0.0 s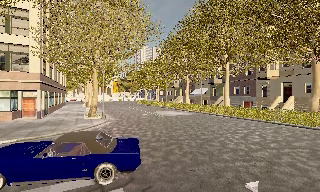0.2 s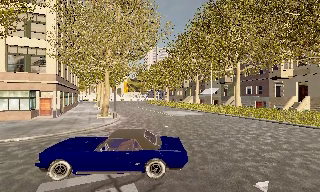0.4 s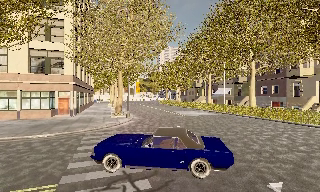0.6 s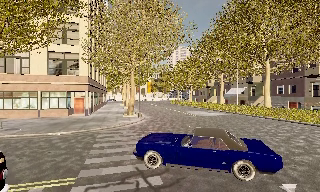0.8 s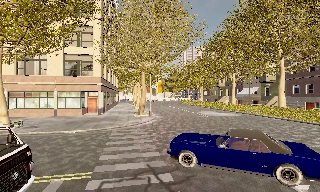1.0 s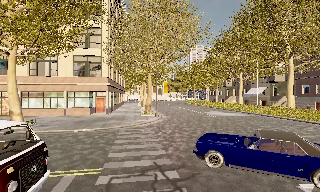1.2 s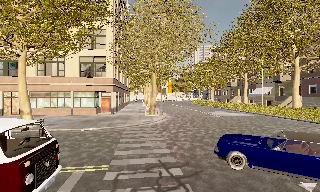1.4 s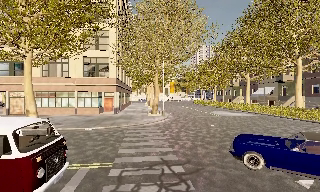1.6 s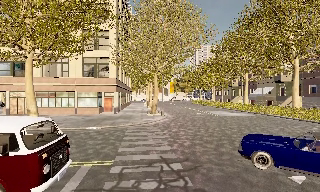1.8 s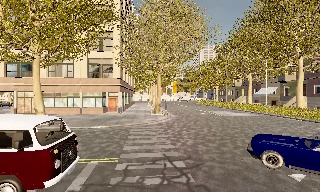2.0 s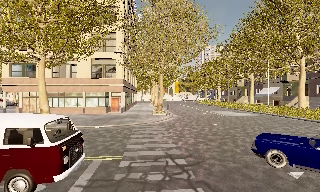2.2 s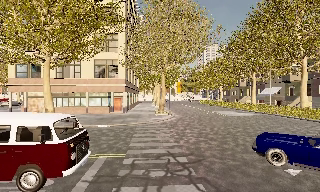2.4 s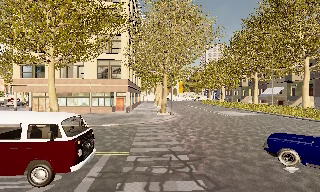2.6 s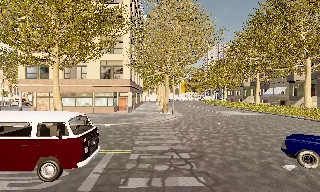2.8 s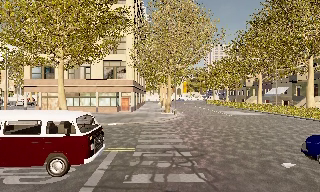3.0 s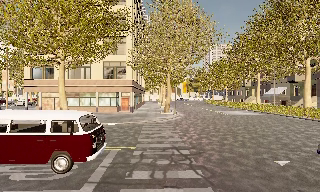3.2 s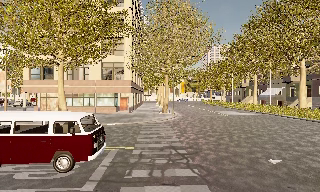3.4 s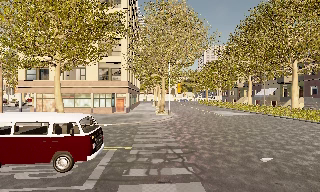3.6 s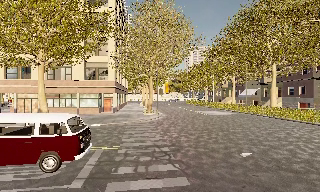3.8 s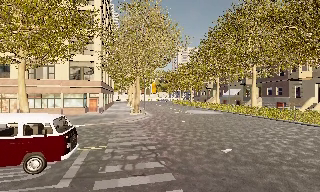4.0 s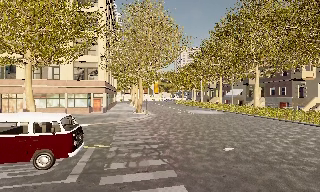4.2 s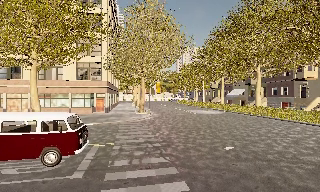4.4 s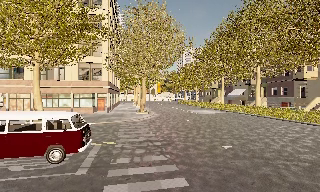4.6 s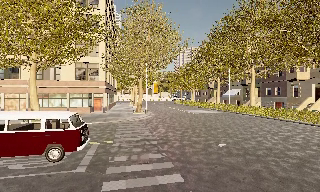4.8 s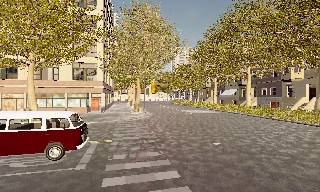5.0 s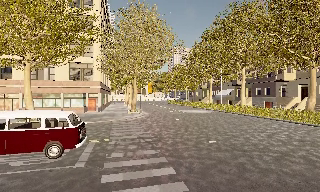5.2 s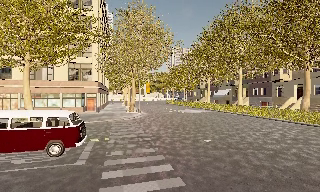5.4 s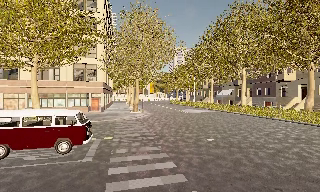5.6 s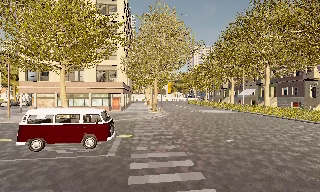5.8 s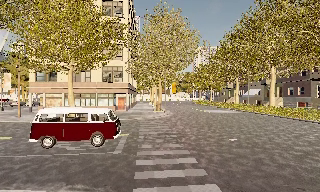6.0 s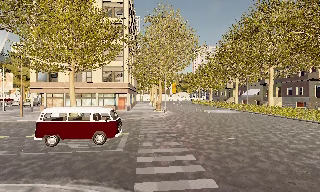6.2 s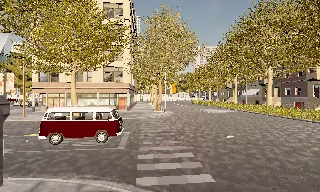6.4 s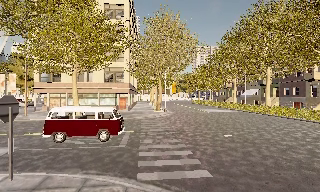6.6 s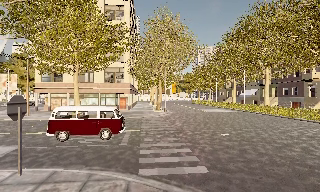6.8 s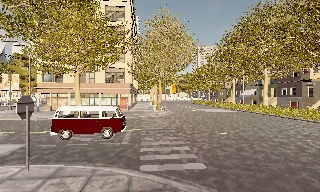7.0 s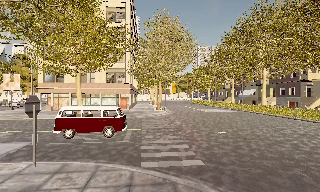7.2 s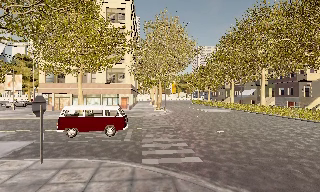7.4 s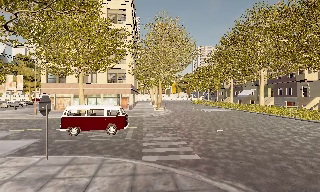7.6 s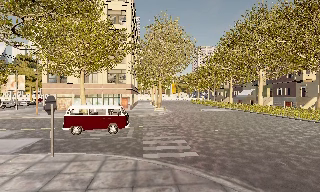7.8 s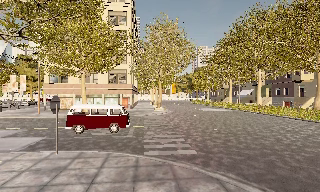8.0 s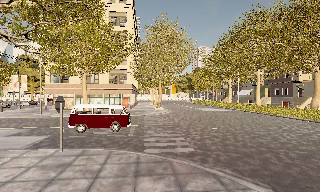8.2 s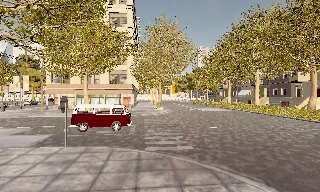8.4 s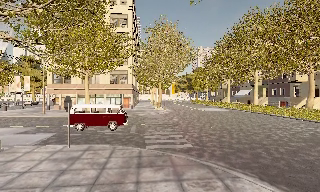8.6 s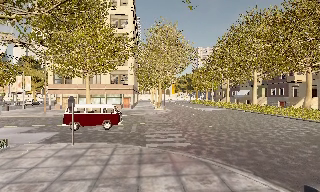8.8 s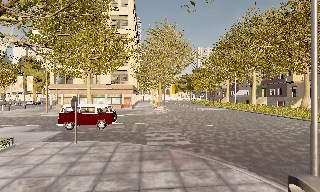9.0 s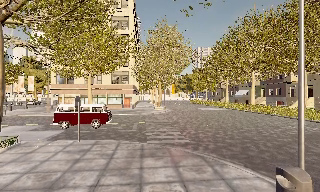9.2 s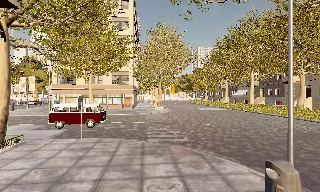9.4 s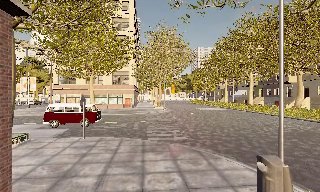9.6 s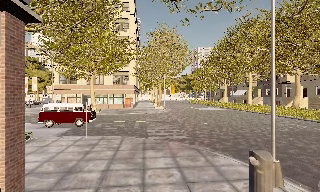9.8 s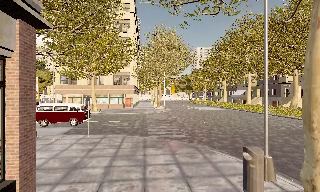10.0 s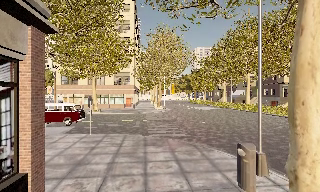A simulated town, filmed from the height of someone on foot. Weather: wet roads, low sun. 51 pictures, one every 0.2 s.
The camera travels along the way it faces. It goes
backward.
0.0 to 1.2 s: The camera swings to its left by about 20 degrees, and the scene slides to the right. It travels backward, about 1 m, so what stands in front gets smaller.
1.2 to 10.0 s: The camera travels backward, about 12 m, so what stands in front gets smaller.
The film runs backward here.
